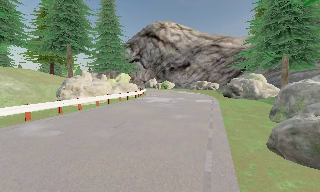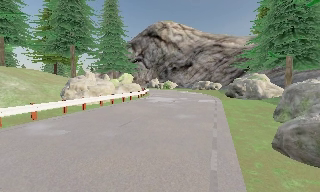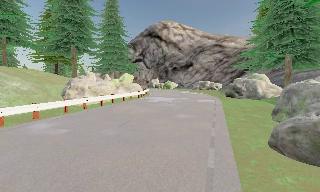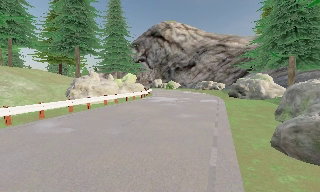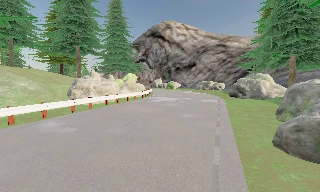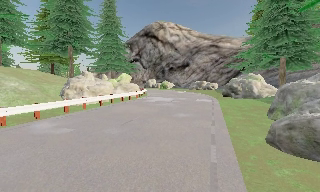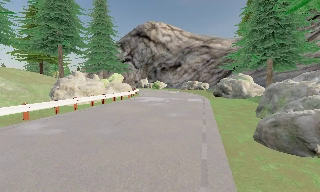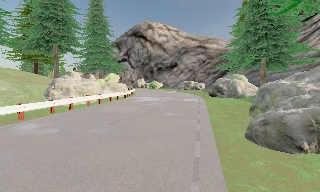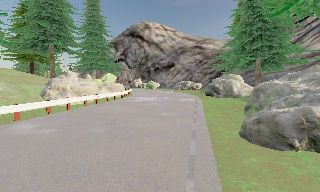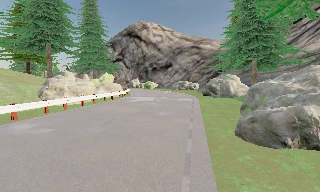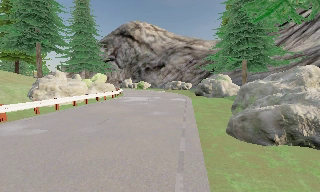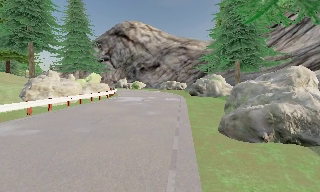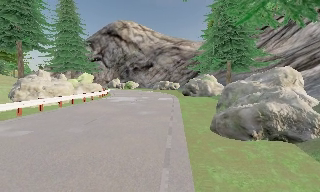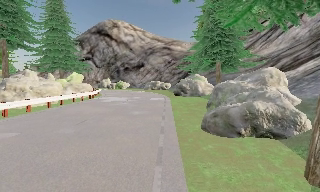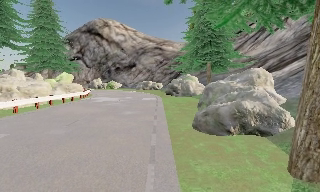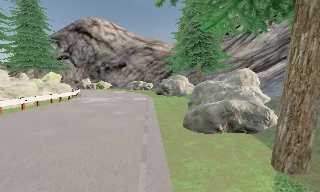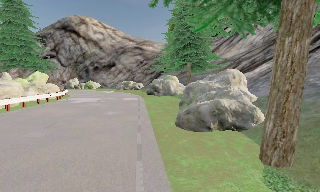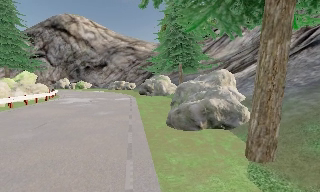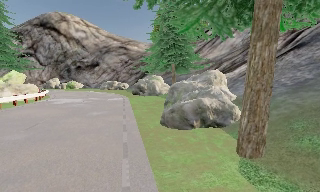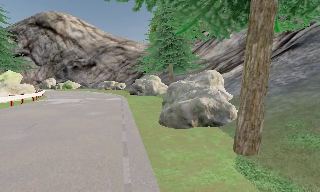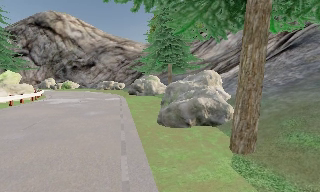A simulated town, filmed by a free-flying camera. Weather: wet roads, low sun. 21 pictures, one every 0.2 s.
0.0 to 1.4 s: The camera travels backward, about 0.5 m, so what stands in front gets smaller.
1.4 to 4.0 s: The camera pans to its right, which is clockwise from overhead, by about 30 degrees. It travels backward, about 1 m, so what stands in front gets smaller.
The film runs backward here.
